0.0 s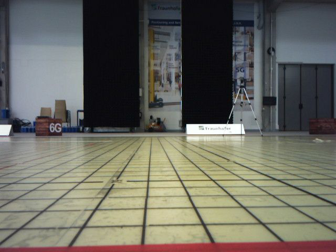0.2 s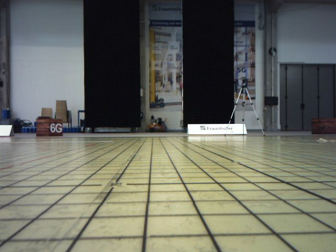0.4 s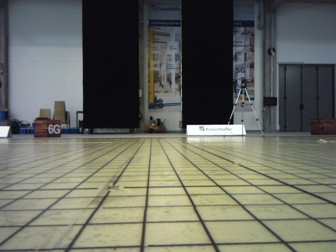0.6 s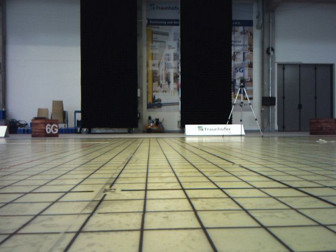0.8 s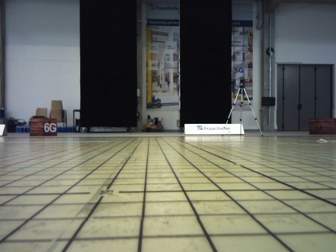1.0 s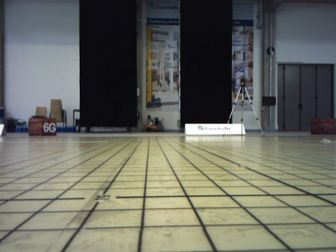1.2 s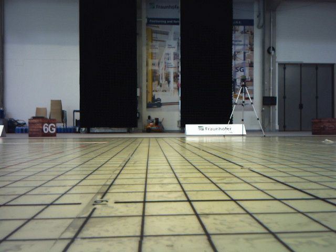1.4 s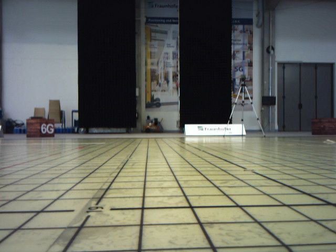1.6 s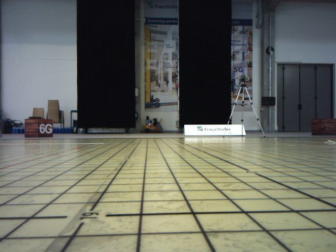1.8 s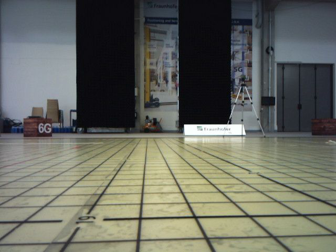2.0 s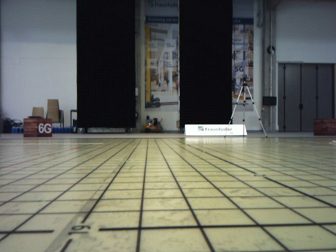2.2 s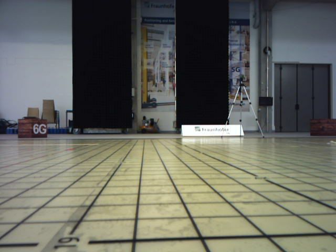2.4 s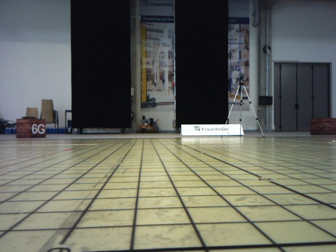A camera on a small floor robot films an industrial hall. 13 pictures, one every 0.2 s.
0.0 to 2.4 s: The camera travels forward, about 0.5 m, so what stands in front looms larger.
The film runs forward here.
